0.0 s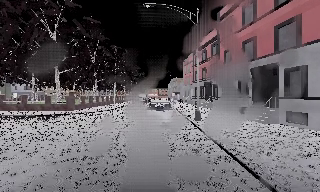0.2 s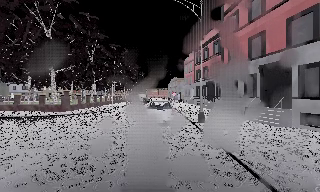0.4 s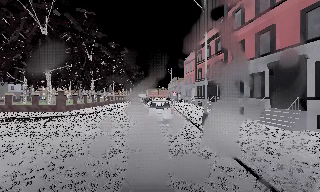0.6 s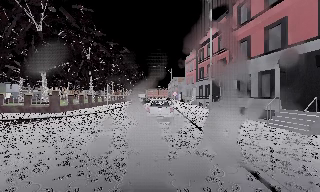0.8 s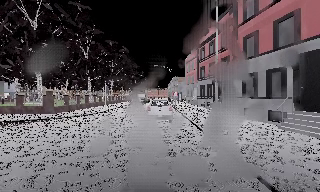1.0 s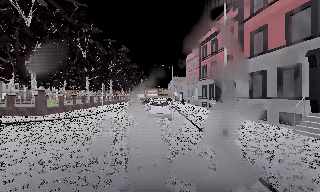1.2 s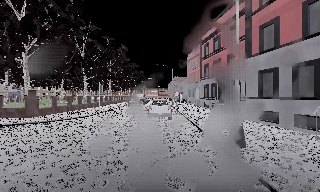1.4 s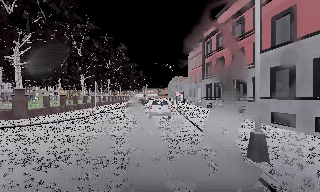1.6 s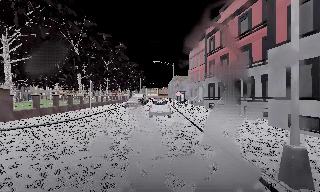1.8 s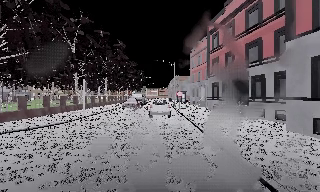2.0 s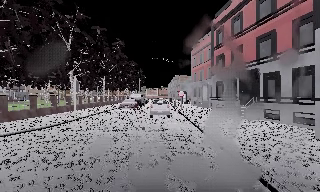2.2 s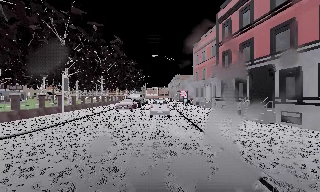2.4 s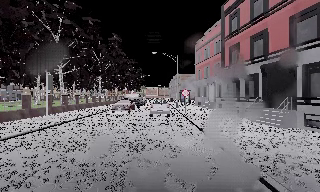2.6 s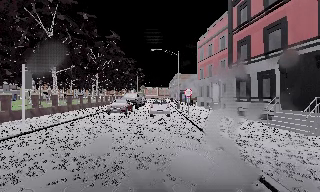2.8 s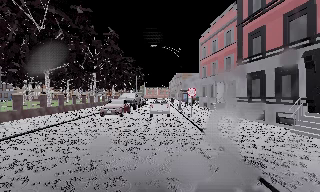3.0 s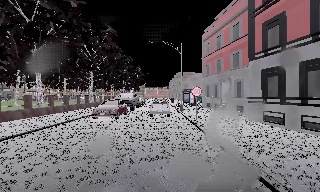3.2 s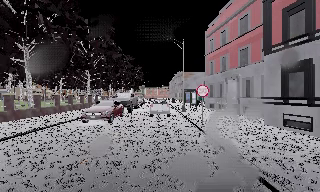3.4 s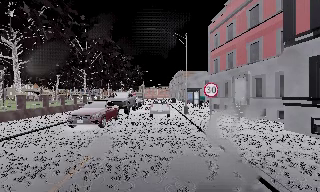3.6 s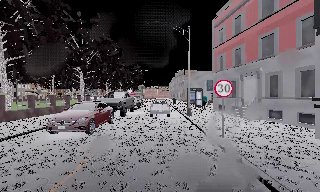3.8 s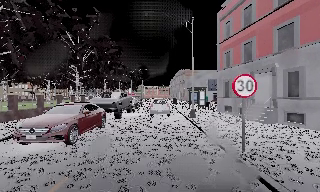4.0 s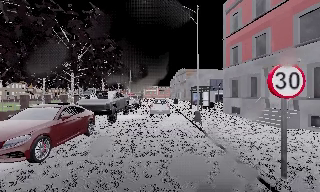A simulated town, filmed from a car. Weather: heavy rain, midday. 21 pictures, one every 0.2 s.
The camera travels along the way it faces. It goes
forward.
0.0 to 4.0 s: The camera travels forward, about 25 m, so what stands in front looms larger. It gains speed.
The film runs forward here.
